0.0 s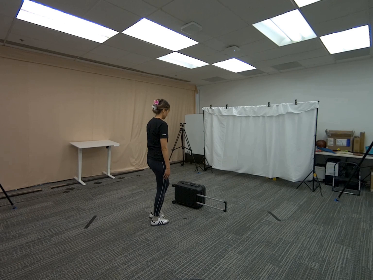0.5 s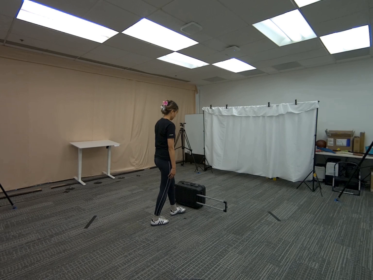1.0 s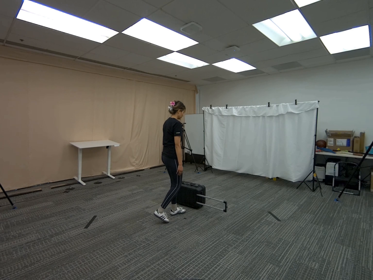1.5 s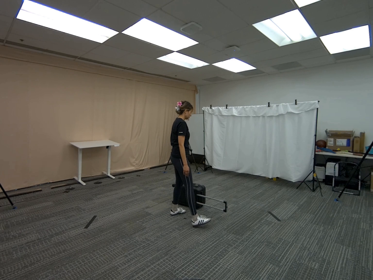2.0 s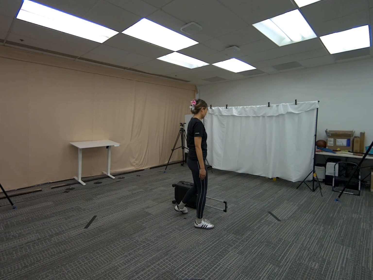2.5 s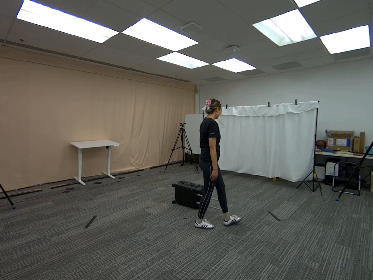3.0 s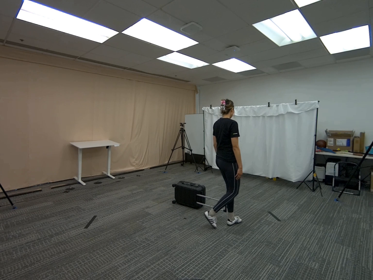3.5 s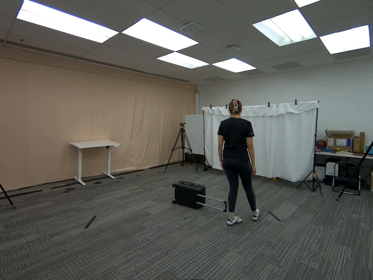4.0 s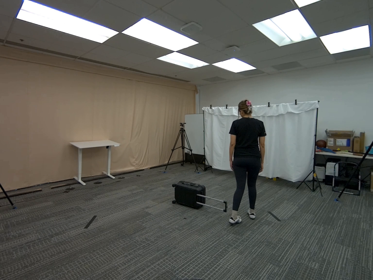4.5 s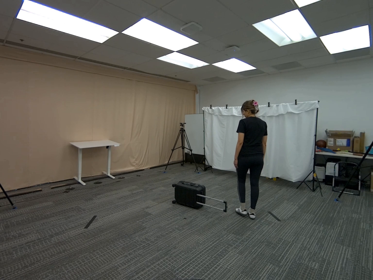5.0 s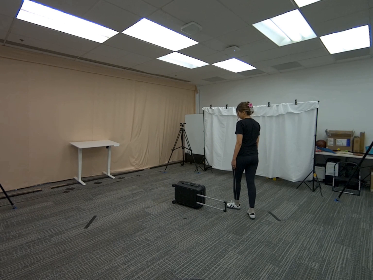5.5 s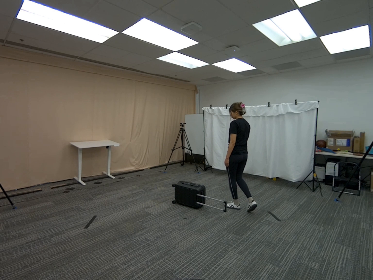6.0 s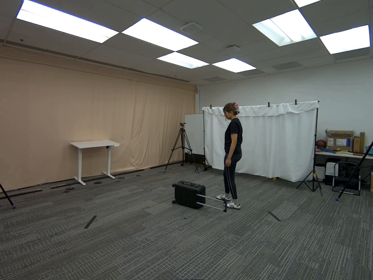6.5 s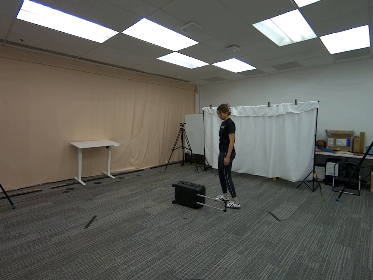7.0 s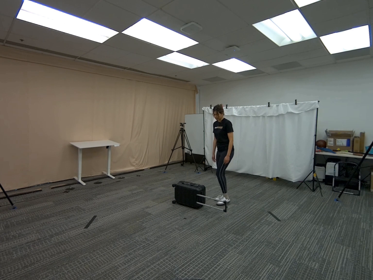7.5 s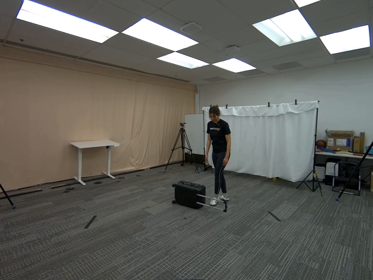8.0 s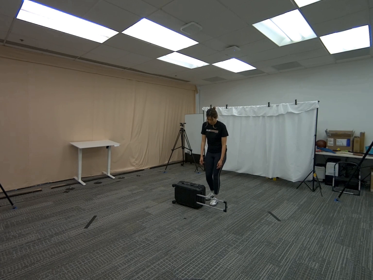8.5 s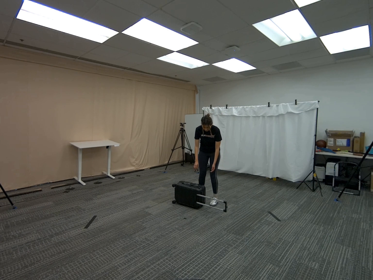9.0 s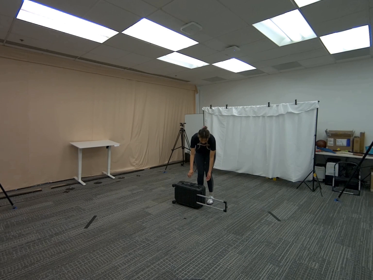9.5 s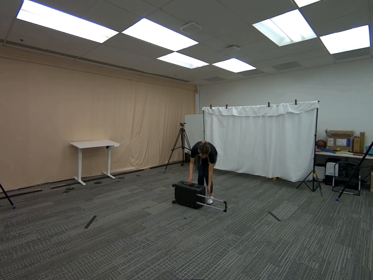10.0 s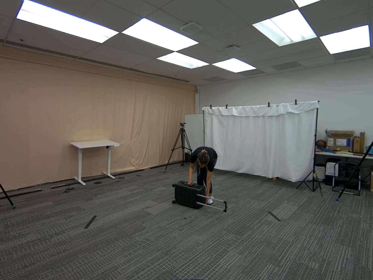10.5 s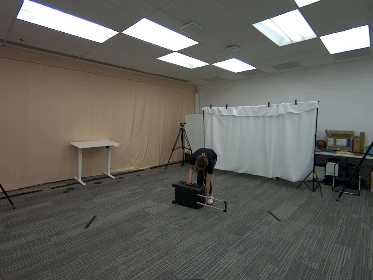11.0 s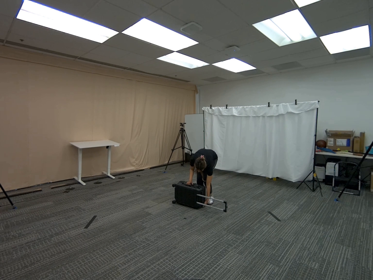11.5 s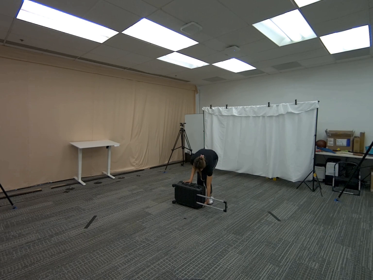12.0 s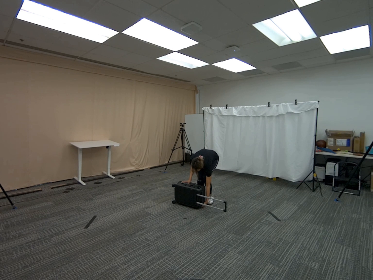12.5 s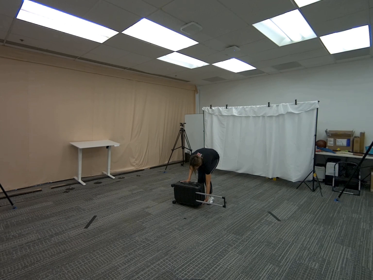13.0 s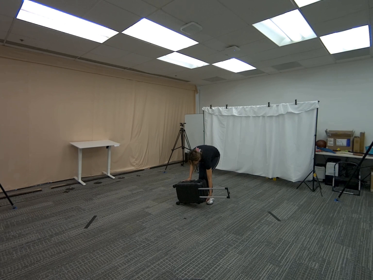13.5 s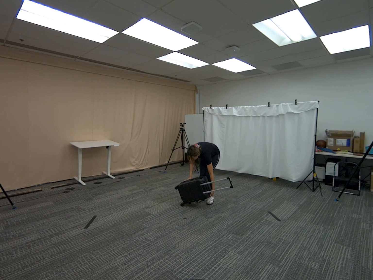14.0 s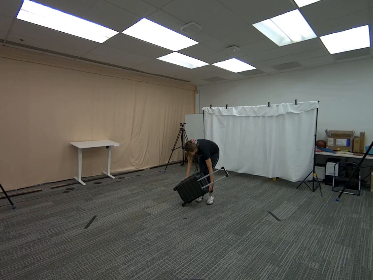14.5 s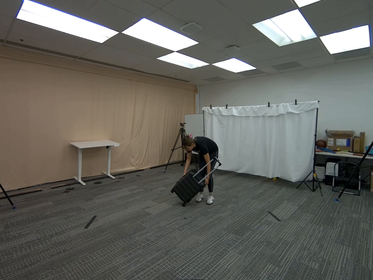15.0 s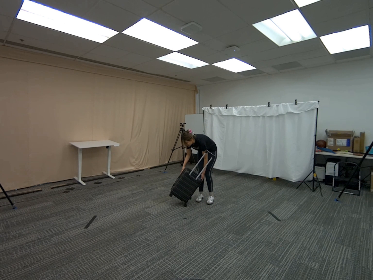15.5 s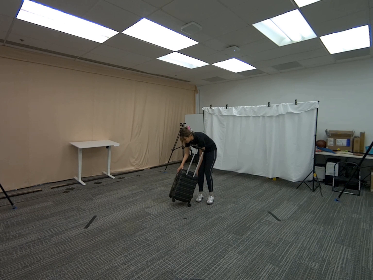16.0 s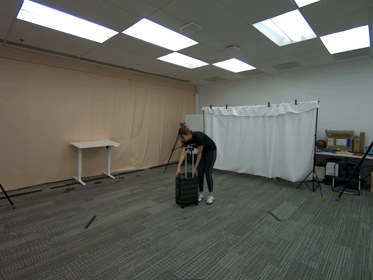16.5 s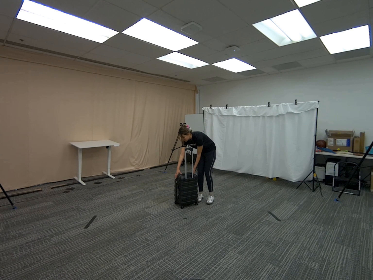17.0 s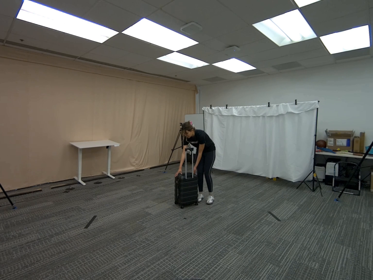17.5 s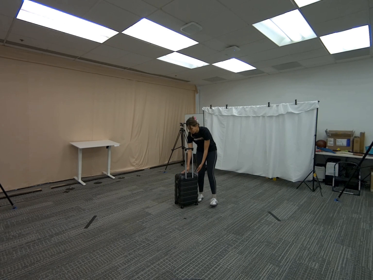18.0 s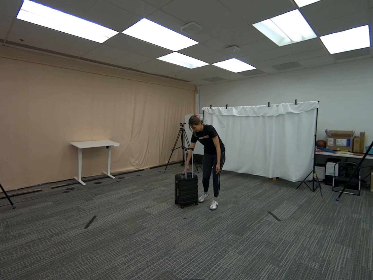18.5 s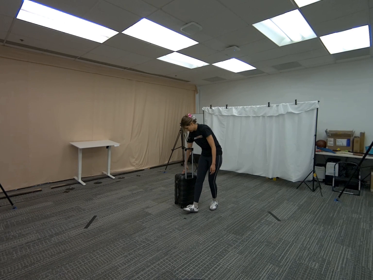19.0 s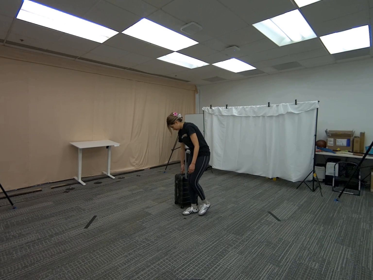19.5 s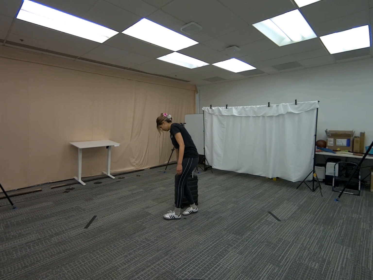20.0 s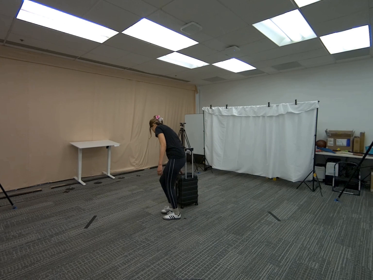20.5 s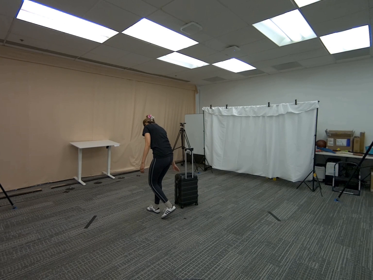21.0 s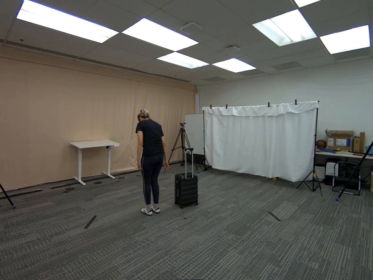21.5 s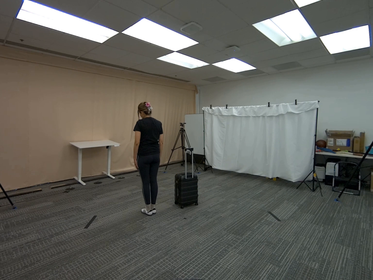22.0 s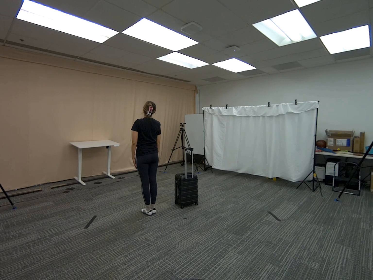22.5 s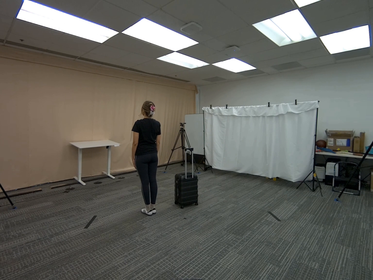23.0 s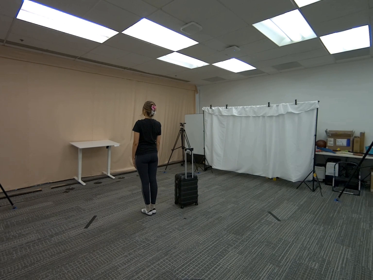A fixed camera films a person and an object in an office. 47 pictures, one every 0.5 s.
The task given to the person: Walk over to the rolling luggage within the bounding area and place the luggage into a different orientation using both hands. Step away when complete.
